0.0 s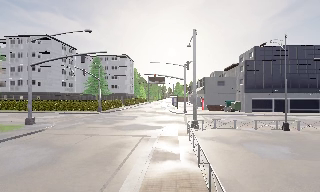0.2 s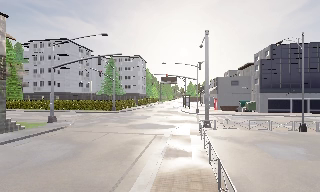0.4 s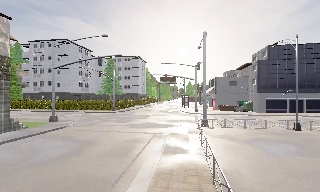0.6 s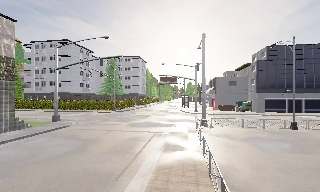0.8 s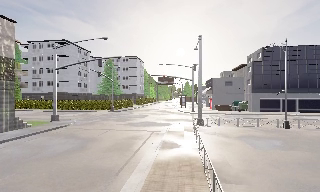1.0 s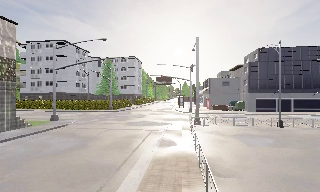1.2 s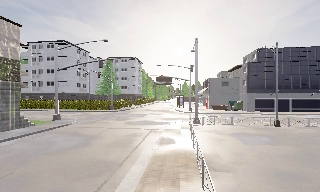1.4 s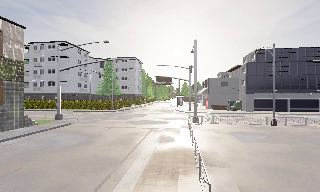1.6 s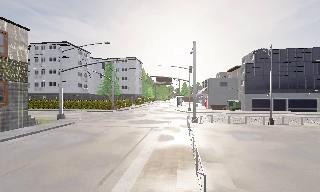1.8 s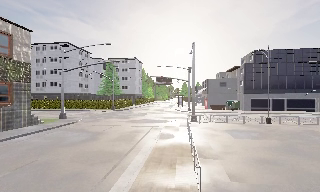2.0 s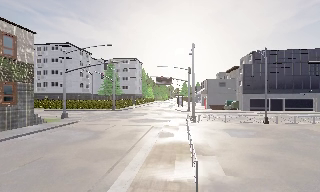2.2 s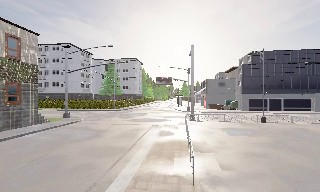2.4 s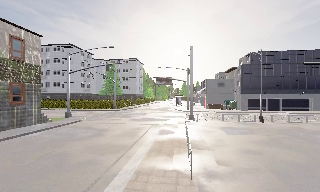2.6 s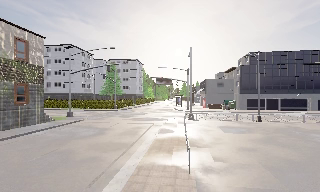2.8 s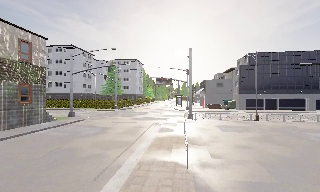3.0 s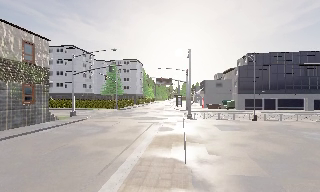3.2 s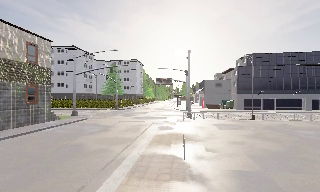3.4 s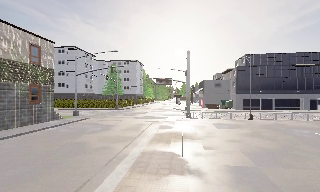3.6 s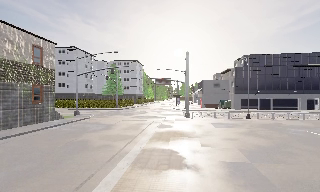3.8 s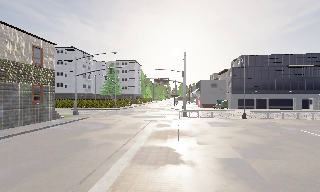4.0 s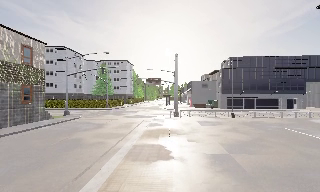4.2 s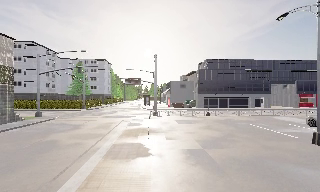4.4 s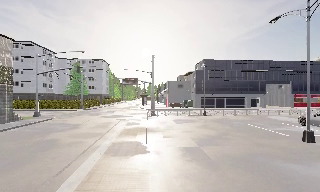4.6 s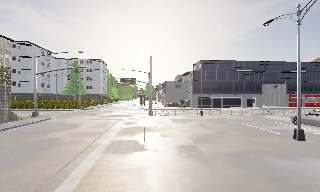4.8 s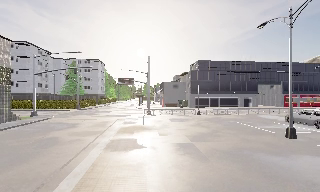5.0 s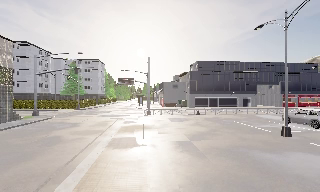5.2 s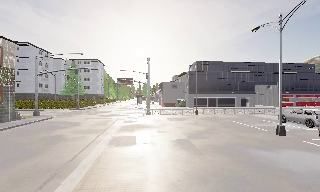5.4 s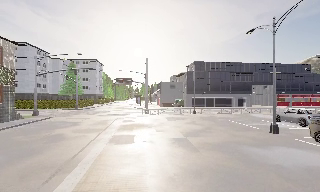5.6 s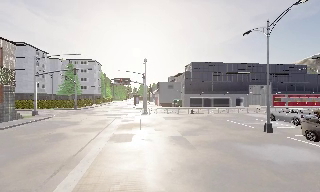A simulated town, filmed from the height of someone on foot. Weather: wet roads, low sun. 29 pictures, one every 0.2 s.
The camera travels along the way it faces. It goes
backward.
0.0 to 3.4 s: The camera travels backward, about 6 m, so what stands in front gets smaller.
3.4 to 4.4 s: The camera swings to its right by about 10 degrees, and the scene slides to the left. It travels backward, about 2 m, so what stands in front gets smaller.
4.4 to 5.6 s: The camera travels backward, about 2 m, so what stands in front gets smaller.
The film runs backward here.
